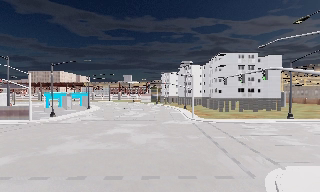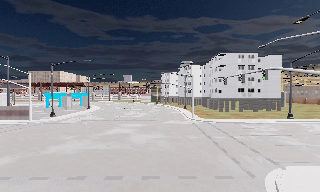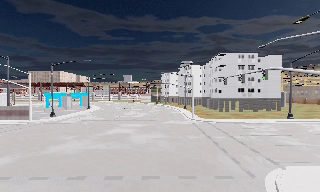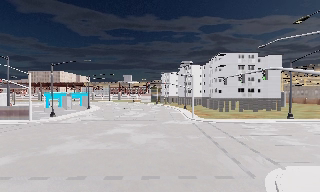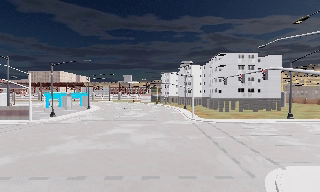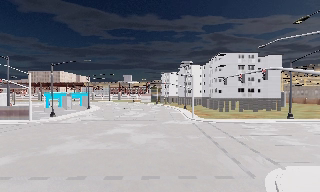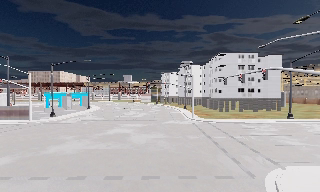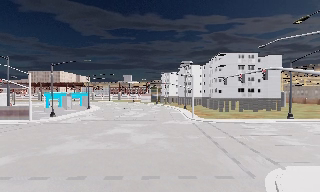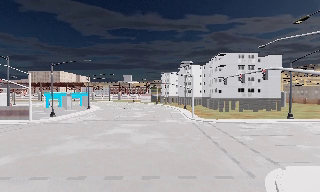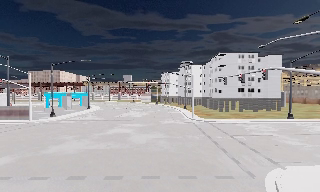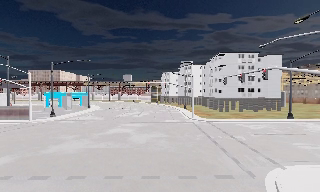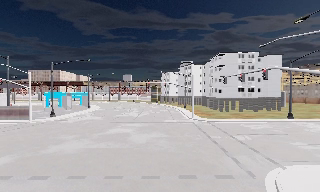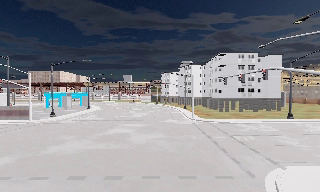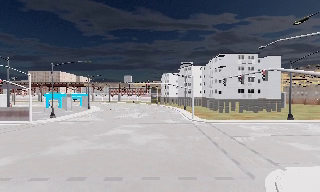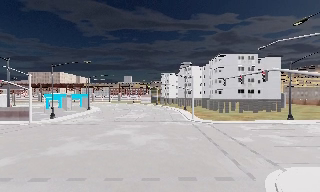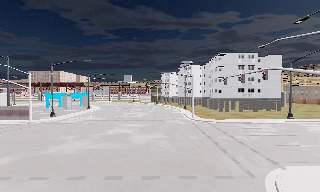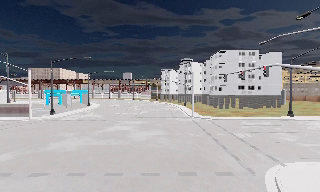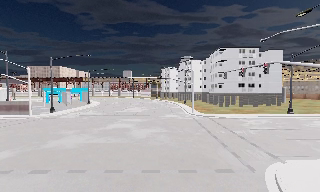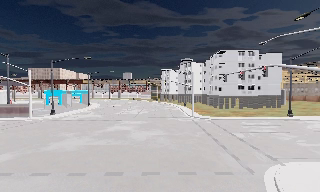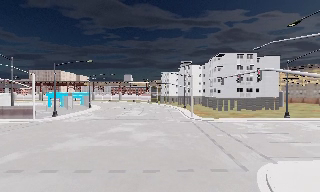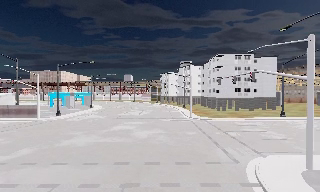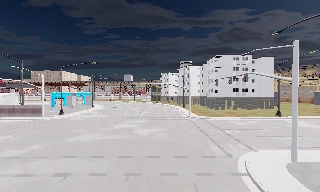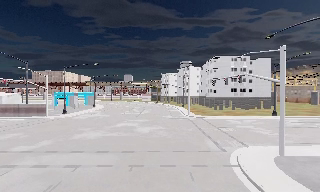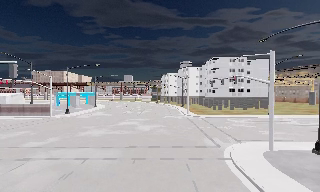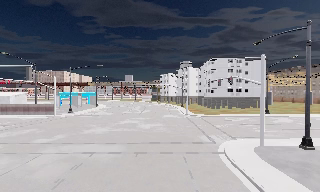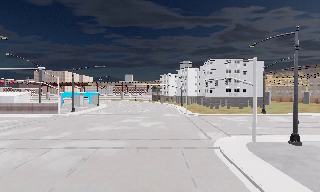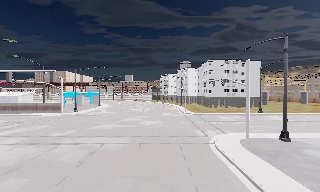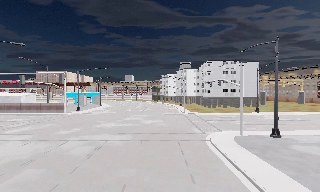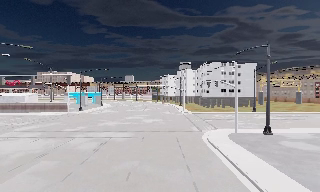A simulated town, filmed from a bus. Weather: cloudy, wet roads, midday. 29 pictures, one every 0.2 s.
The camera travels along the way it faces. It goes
backward.
0.0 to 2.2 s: The camera keeps its place and its aim.
2.2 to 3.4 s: The camera shifts only a little, or ends up much as it began.
3.4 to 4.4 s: The camera travels backward, about 4 m, so what stands in front gets smaller. It gains speed.
4.4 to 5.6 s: The camera travels backward, about 7 m, so what stands in front gets smaller.
The film runs backward here.
